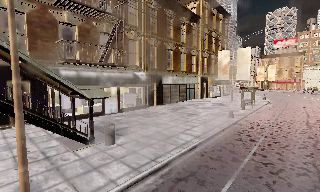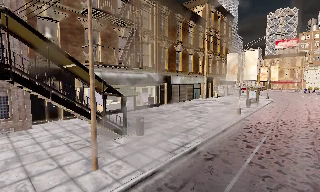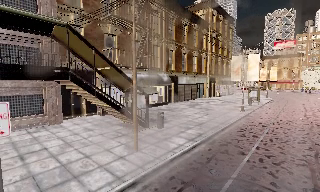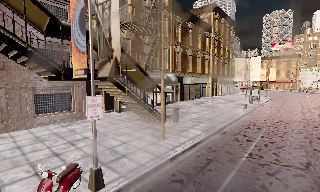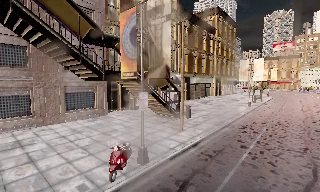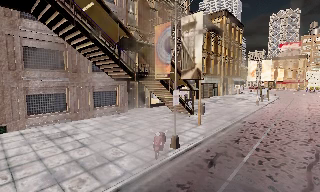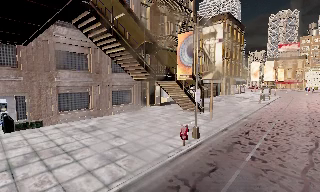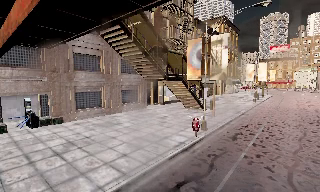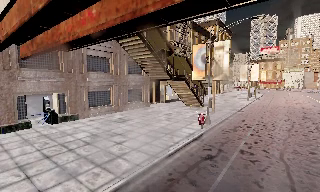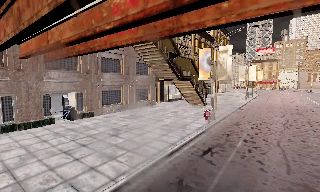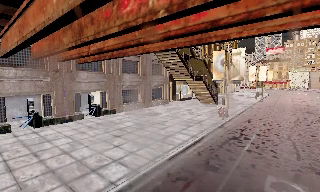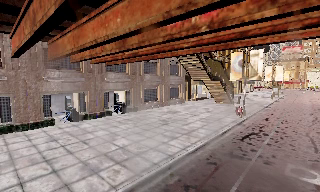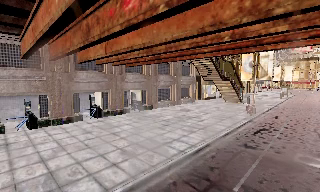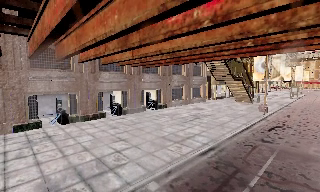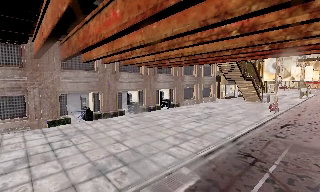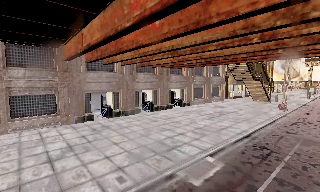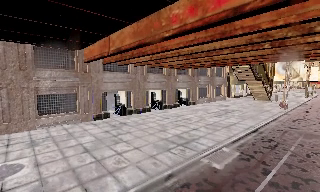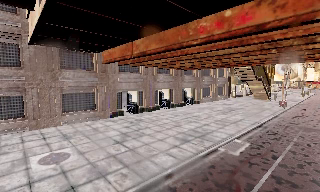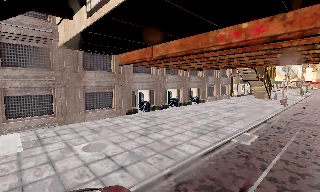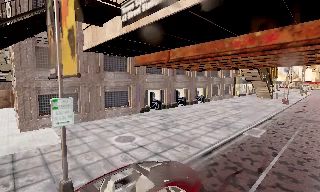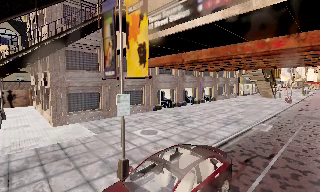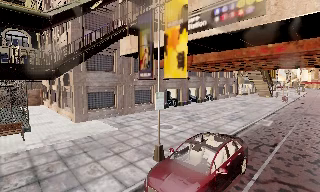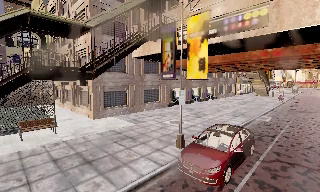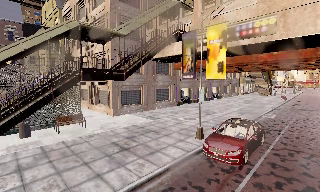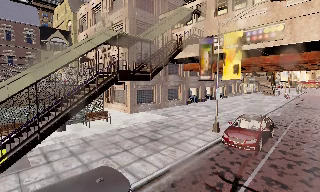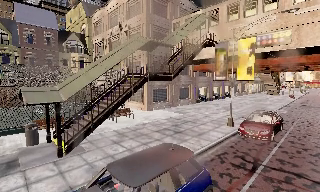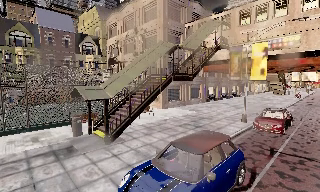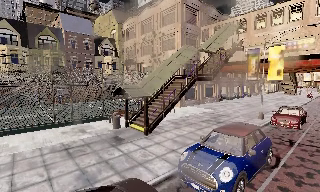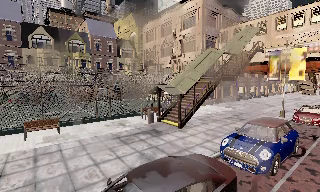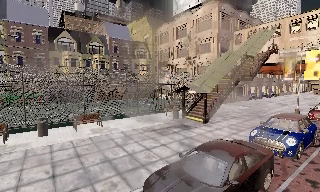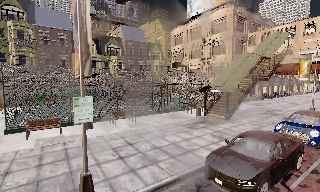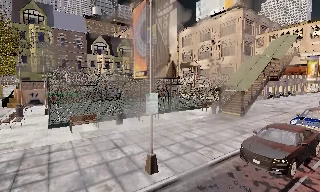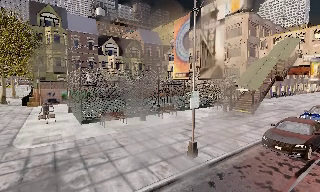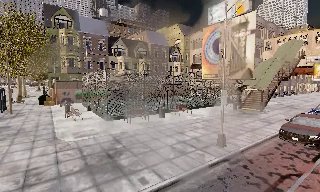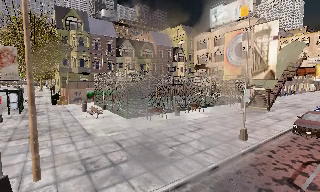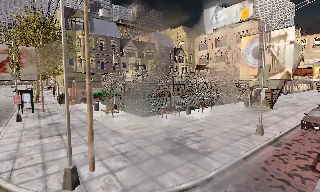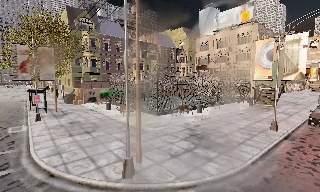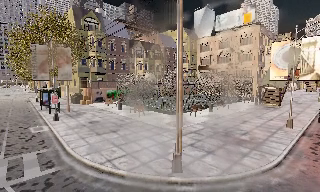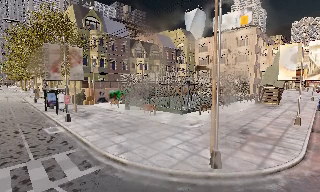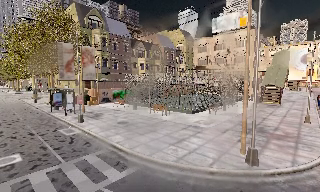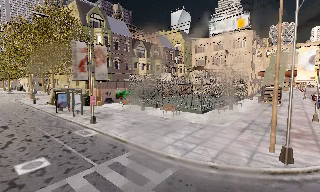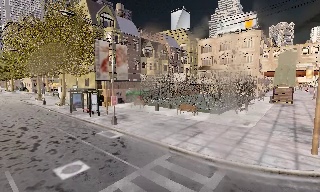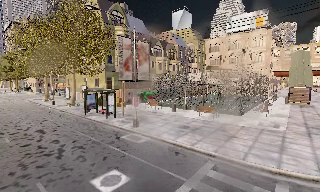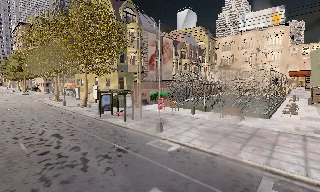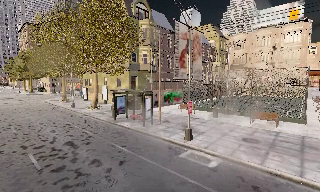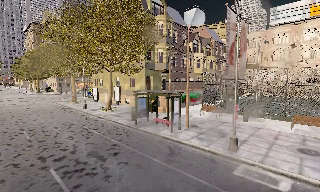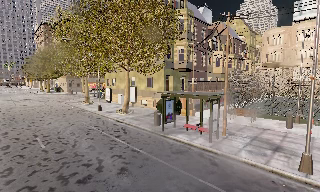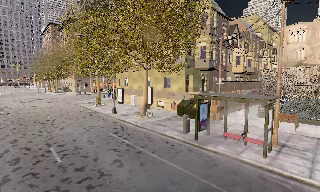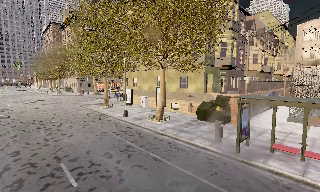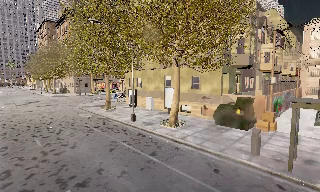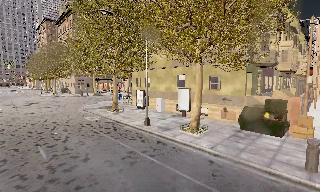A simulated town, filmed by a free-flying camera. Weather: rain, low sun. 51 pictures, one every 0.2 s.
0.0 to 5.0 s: The camera travels backward and to its left, about 45 m, so what stands in front gets smaller.
5.0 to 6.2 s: The camera swings to its left by about 10 degrees, and the scene slides to the right. It travels to its left and backward, about 13 m, so close, fixed things drift to the right.
6.2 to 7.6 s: The camera pans to its right, which is clockwise from overhead, by about 10 degrees. It travels to its left, about 14 m, so close, fixed things drift to the right.
7.6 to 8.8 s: The camera travels to its left, about 11 m, so close, fixed things drift to the right.
8.8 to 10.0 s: The camera travels forward and to its left, about 14 m, so what stands in front looms larger.
The film runs forward here.
